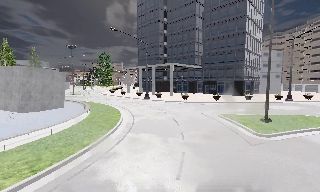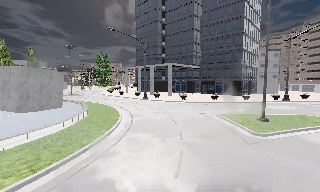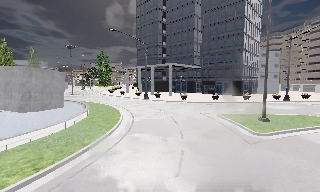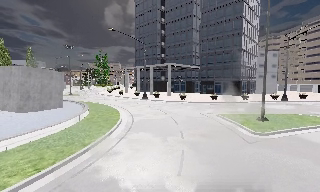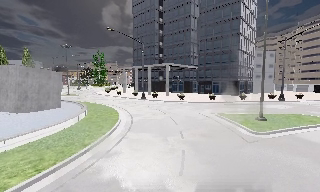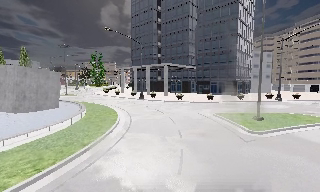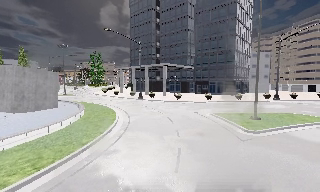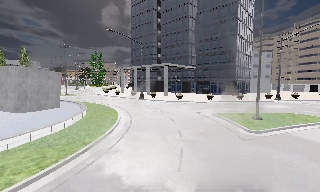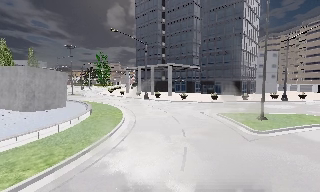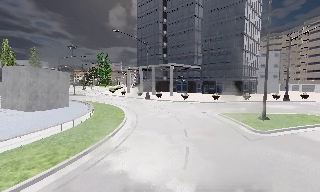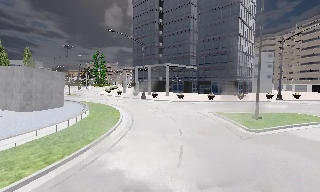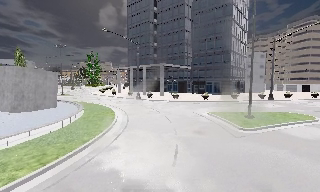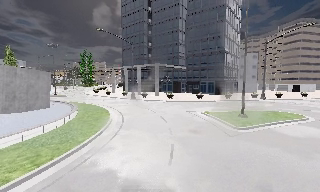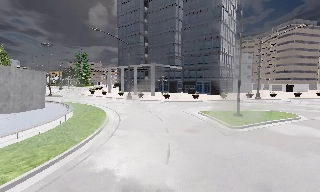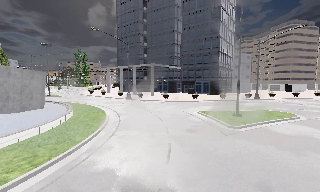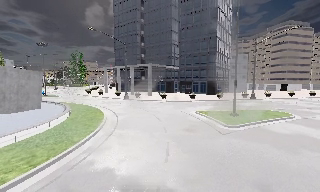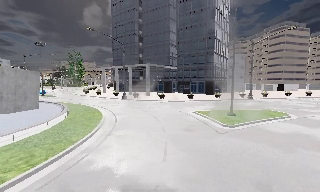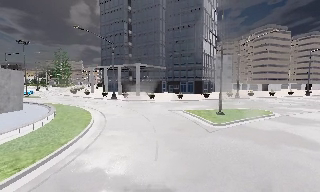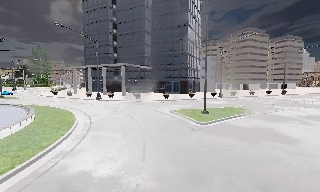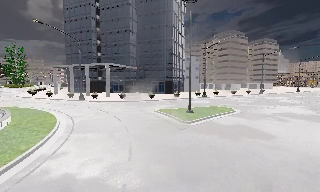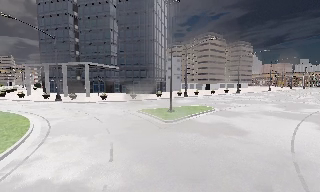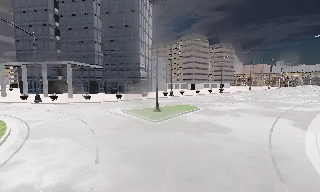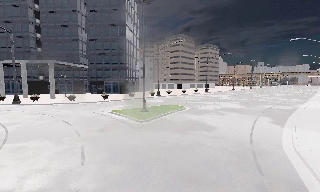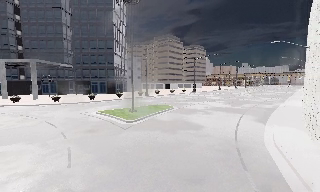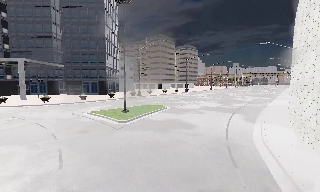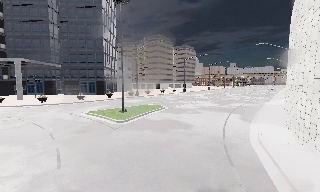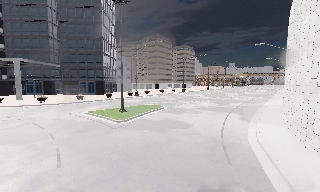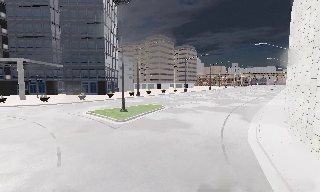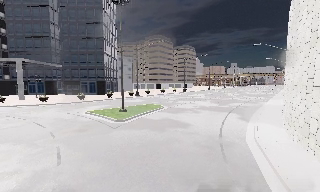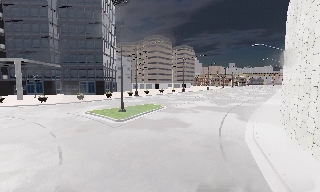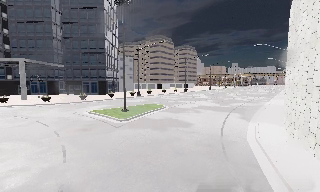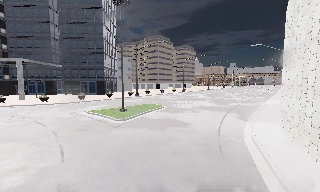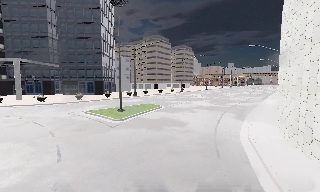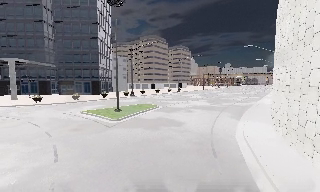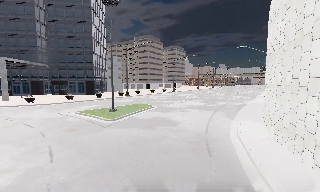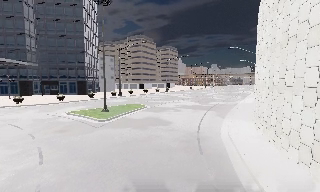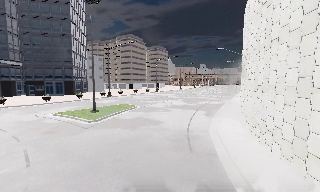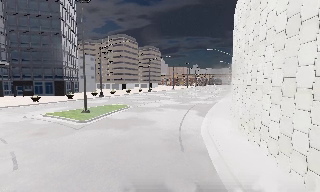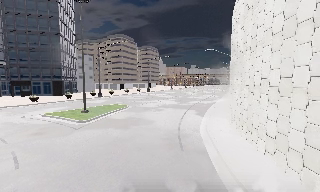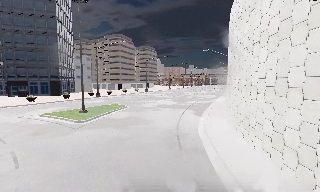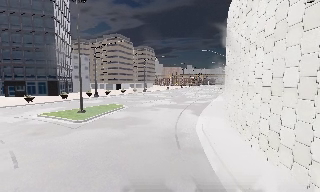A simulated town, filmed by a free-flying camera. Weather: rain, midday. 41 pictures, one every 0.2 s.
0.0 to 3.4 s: The camera swings to its right by about 15 degrees, and the scene slides to the left. It travels backward and to its left, about 1.5 m, so what stands in front gets smaller.
3.4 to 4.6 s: The scene slides to the left, as the camera pans about 30 degrees to its right.
4.6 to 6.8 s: The camera travels backward, about 1 m, so what stands in front gets smaller.
6.8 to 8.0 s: The camera swings to its right by about 10 degrees, and the scene slides to the left. It travels backward, about 0.5 m, so what stands in front gets smaller.
The film runs backward here.
